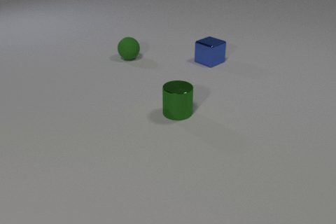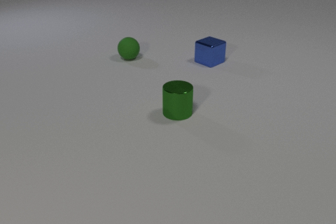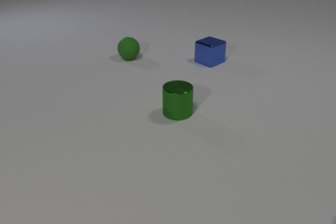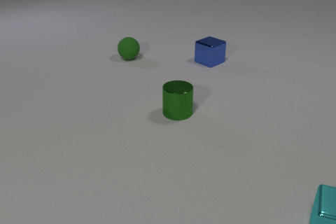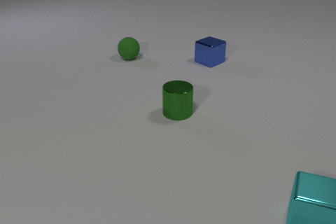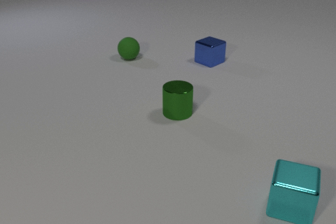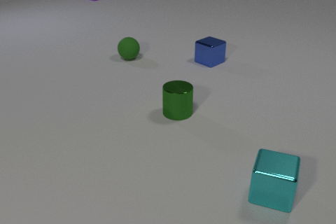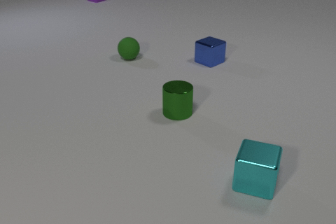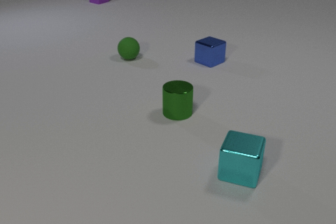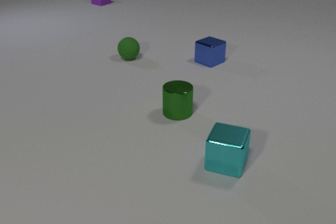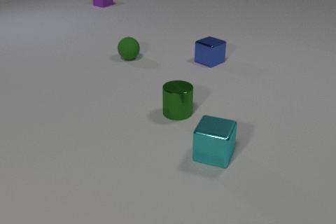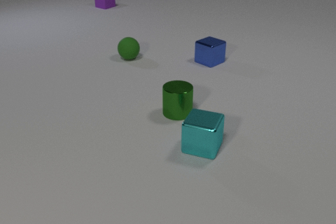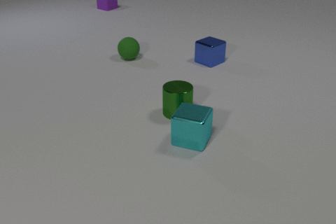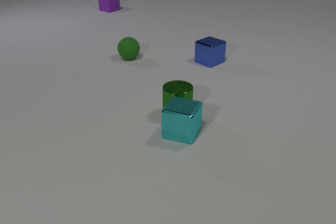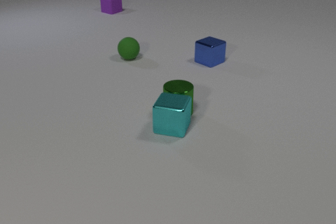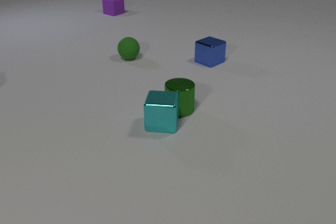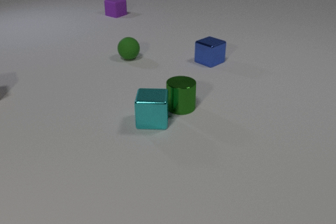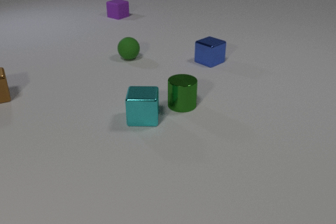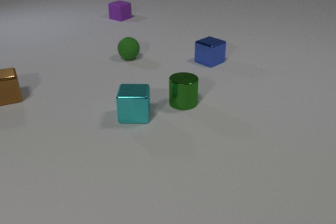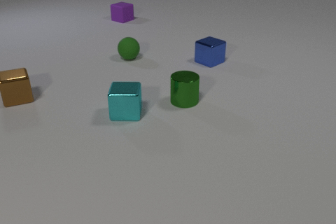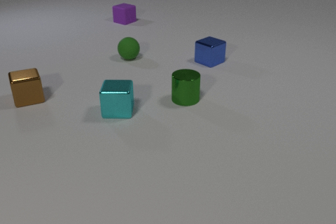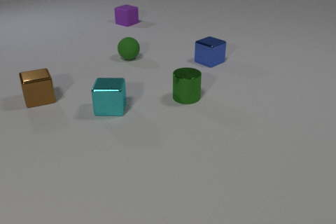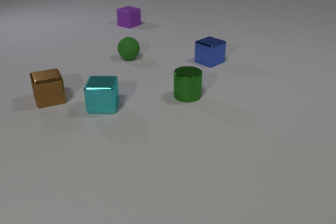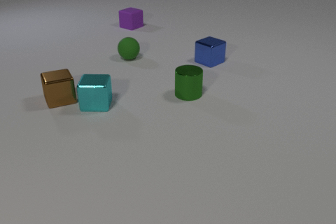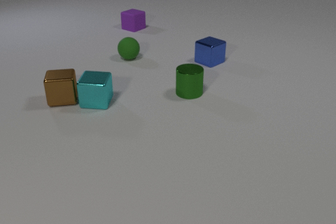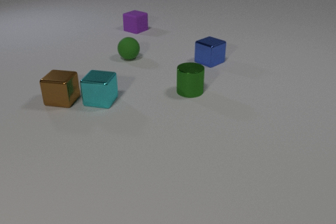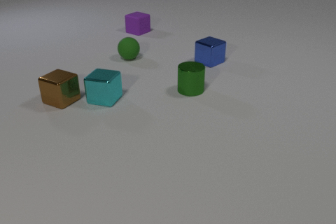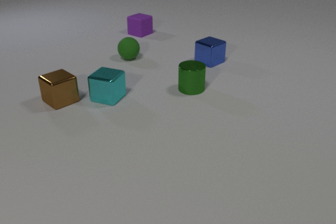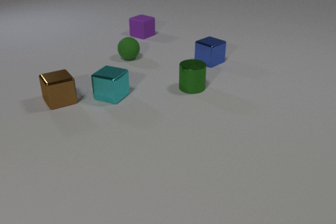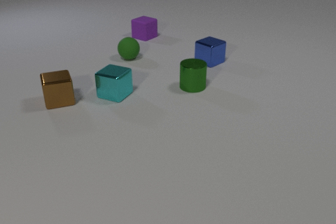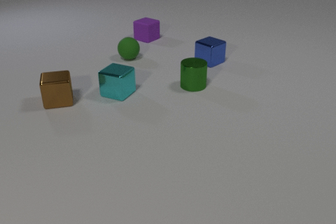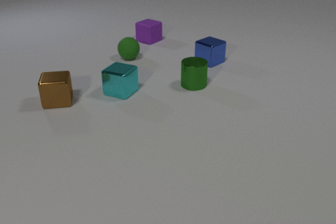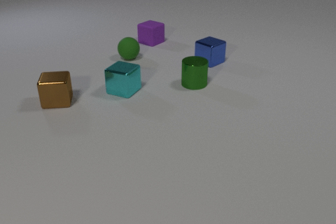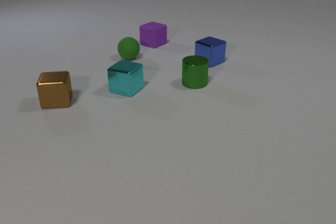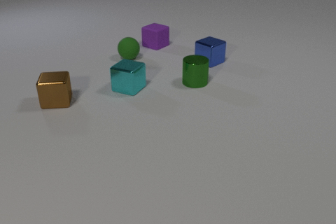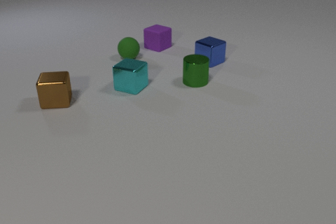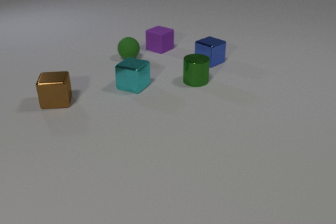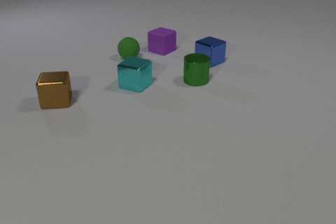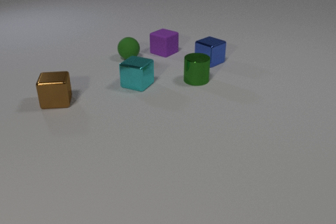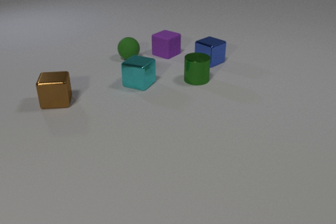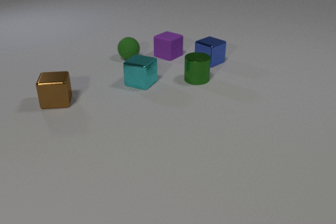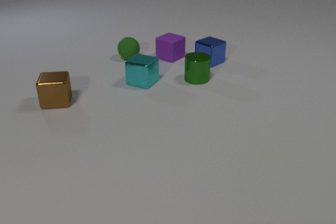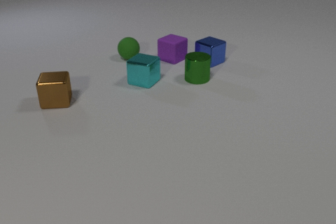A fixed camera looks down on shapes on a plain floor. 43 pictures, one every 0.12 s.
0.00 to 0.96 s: The cyan metal cube comes in at the right edge, slides to the left and away from the camera. The purple rubber cube comes in at the top edge, slides toward the camera.
0.96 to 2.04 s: The cyan metal cube slides to the left and away from the camera, spins counterclockwise seen from above by about 15 degrees, its near face sliding to the right. The green metal cylinder slides away from the camera. The purple rubber cube slides toward the camera. The brown metal cube comes in at the left edge, slides to the right. The cyan metal cube and the green metal cylinder collide.
2.04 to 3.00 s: The cyan metal cube slides to the left and away from the camera. The green metal cylinder slides away from the camera. The purple rubber cube slides toward the camera. The brown metal cube slides to the right and toward the camera, spins so that its near face slides to the left, clockwise seen from above. The cyan metal cube and the brown metal cube collide.
3.00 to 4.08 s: The cyan metal cube slides to the right and away from the camera. The green metal cylinder slides away from the camera. The purple rubber cube slides toward the camera and to the right. The brown metal cube spins clockwise seen from above by about 75 degrees, its near face sliding to the left.
4.08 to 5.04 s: The cyan metal cube slides to the right and away from the camera. The green metal cylinder slides away from the camera. The purple rubber cube slides toward the camera and to the right.
What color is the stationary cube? blue.
What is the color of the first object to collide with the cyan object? green.
What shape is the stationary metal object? cube.
